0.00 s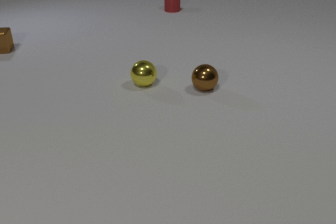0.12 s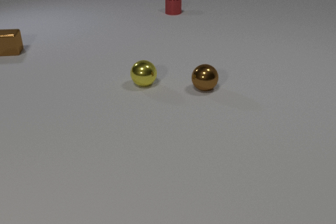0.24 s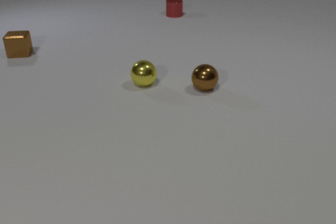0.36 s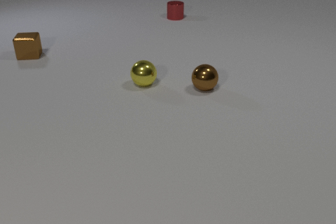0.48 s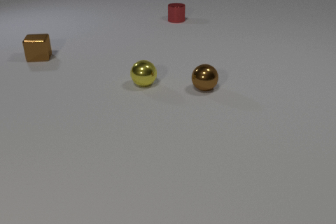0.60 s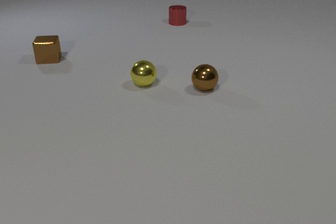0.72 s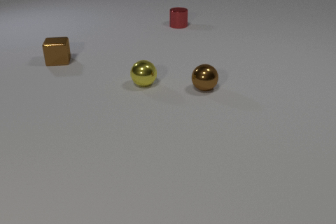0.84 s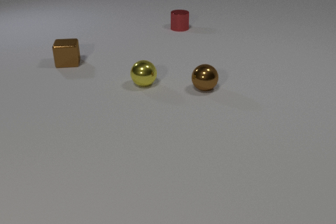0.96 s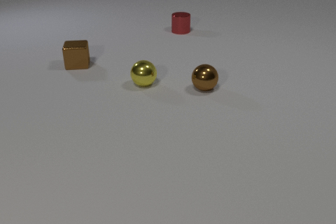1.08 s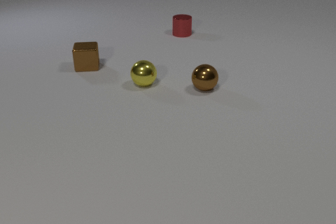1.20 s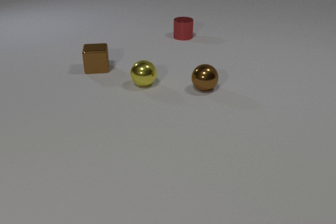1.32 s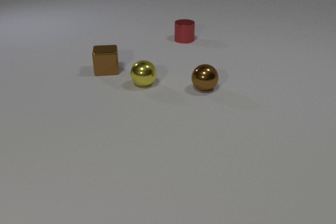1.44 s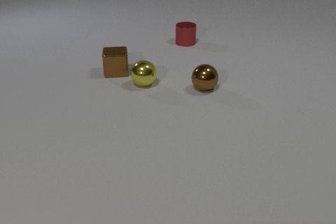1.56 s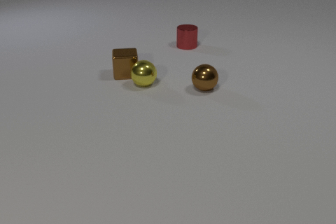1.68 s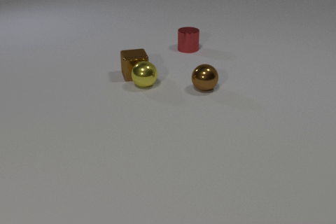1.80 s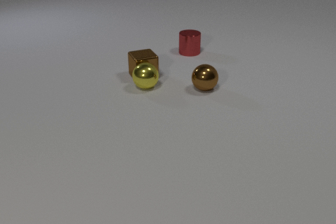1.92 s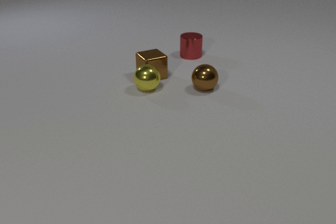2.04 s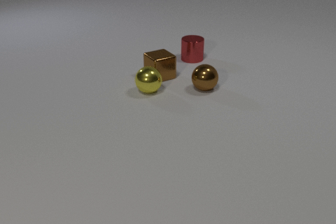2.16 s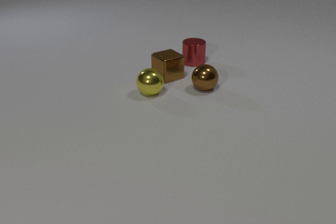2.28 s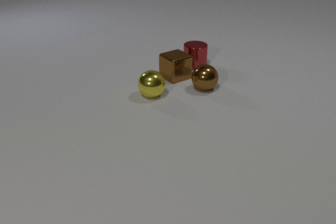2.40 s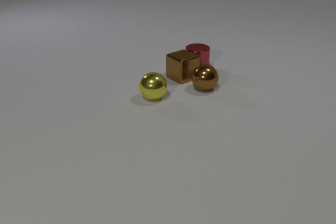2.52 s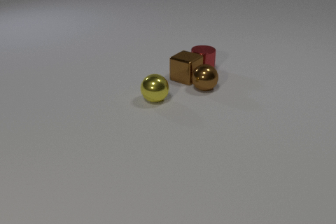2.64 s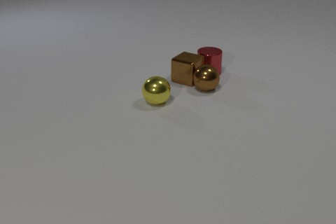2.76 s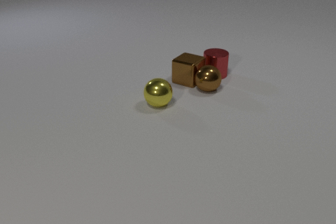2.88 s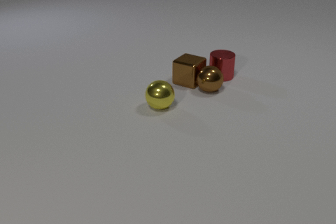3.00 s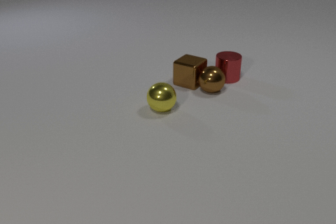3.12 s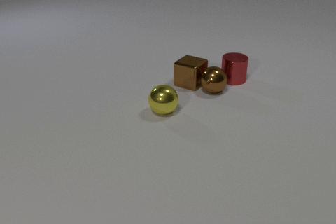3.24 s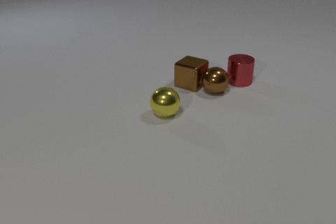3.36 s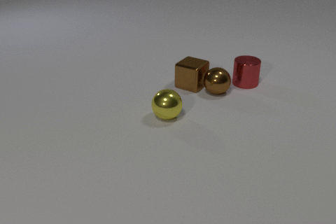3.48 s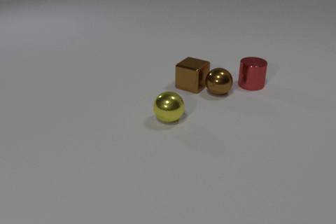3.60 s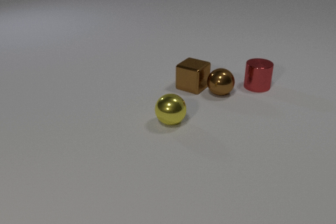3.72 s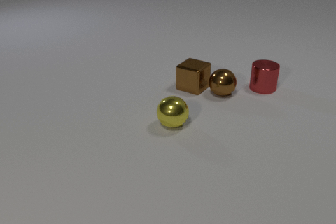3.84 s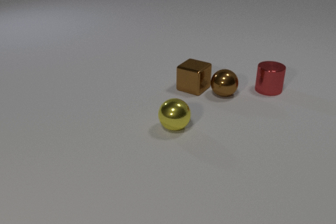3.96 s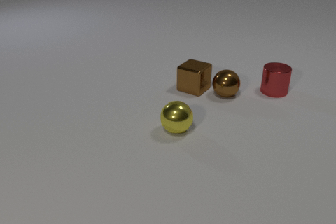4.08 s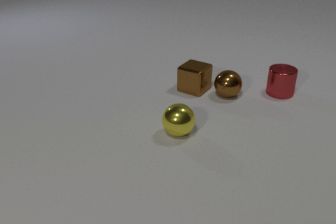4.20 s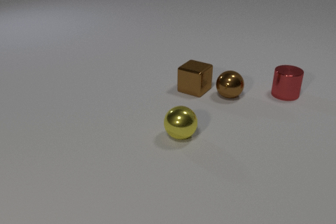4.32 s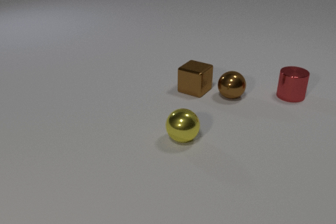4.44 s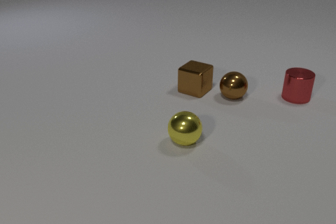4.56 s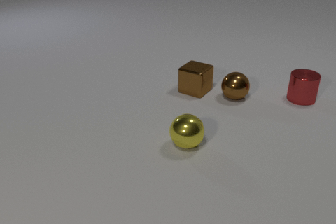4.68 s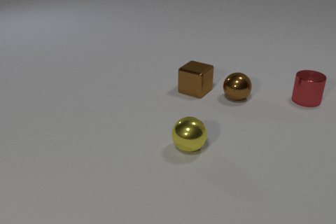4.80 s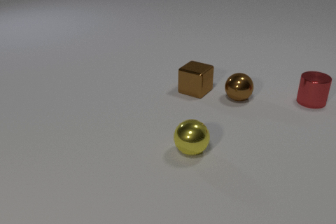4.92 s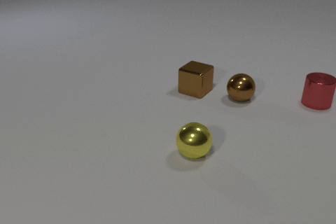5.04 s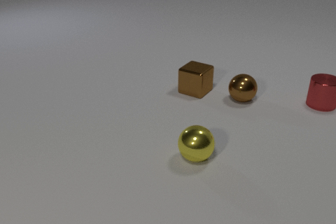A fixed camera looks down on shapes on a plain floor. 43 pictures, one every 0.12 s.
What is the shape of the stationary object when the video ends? cube.
How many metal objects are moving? 4.
How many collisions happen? 3.
0.00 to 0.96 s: The brown metal cube slides to the right and toward the camera. The red metal cylinder slides toward the camera.
0.96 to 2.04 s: The brown metal cube slides to the right and toward the camera, spins counterclockwise seen from above by about 30 degrees, its near face sliding to the right. The yellow metal sphere rolls toward the camera. The red metal cylinder slides toward the camera. The brown metal cube and the yellow metal sphere collide.
2.04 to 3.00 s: The brown metal cube slides to the right and toward the camera, spins counterclockwise seen from above by about 30 degrees, its near face sliding to the right. The yellow metal sphere rolls toward the camera. The red metal cylinder slides toward the camera and to the right. The brown metal sphere rolls to the right. The brown metal cube and the red metal cylinder collide. The brown metal cube and the brown metal sphere collide.
3.00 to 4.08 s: The brown metal cube slides toward the camera. The yellow metal sphere rolls toward the camera. The red metal cylinder slides to the right and toward the camera. The brown metal sphere rolls to the right and toward the camera.
4.08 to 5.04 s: The yellow metal sphere rolls toward the camera and to the right. The red metal cylinder slides to the right. The brown metal sphere rolls to the right and toward the camera.
